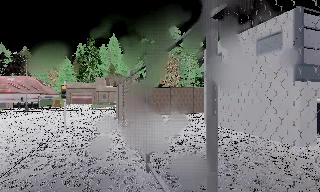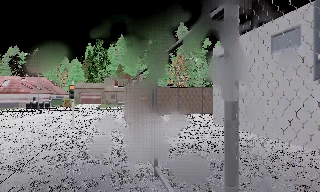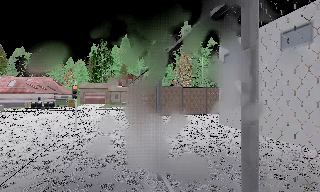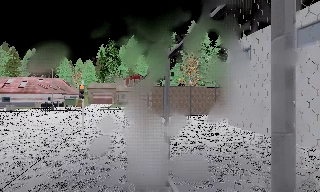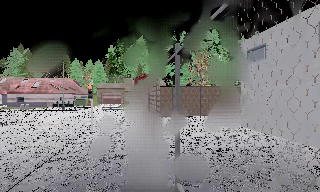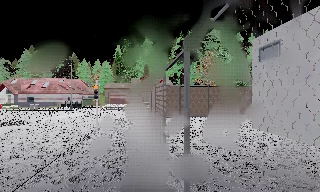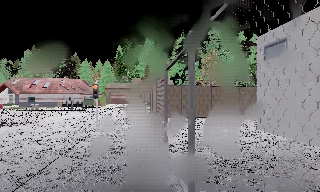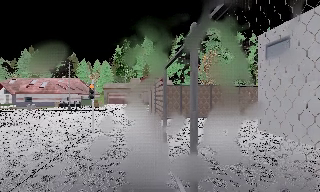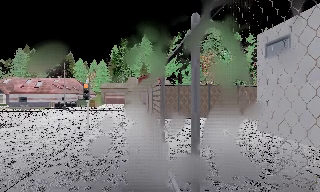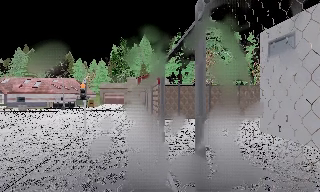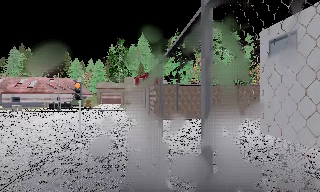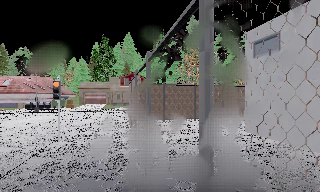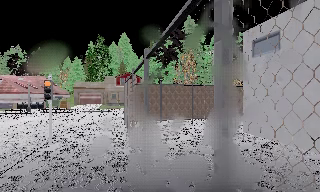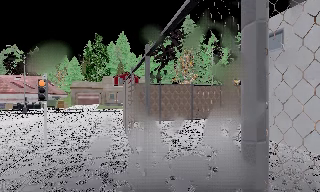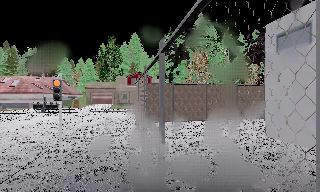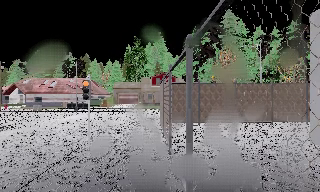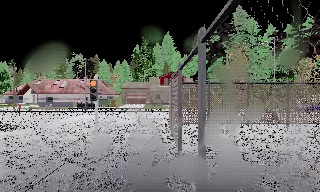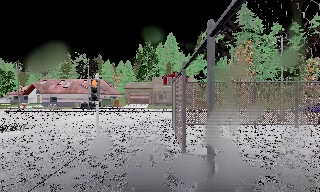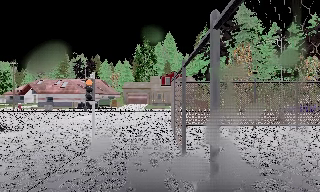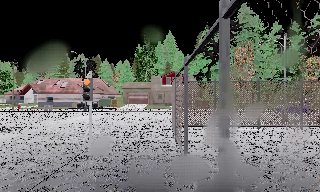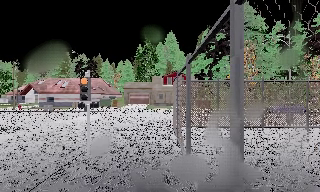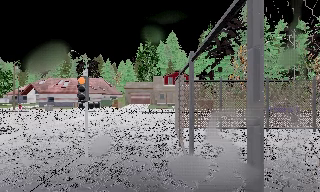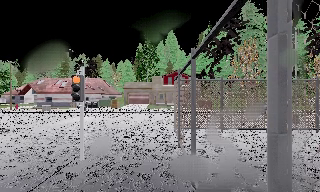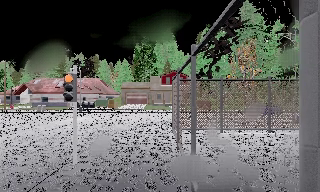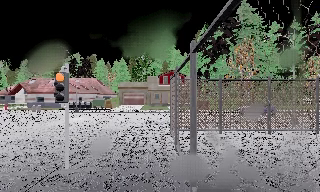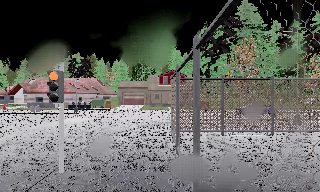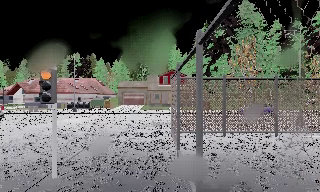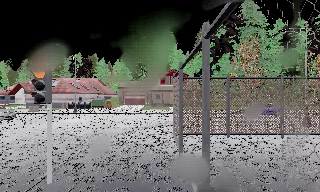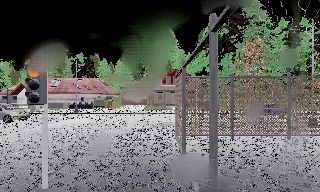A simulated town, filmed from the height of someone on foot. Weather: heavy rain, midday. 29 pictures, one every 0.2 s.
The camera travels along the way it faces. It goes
forward.
0.0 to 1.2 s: The scene slides to the right, as the camera pans about 15 degrees to its left. It travels forward, about 1.5 m, so what stands in front looms larger.
1.2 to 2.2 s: The camera travels forward, about 1.5 m, so what stands in front looms larger.
2.2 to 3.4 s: The camera pans to its left, which is counterclockwise from overhead, by about 15 degrees. It travels forward, about 1.5 m, so what stands in front looms larger.
3.4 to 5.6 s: The camera travels forward, about 3 m, so what stands in front looms larger.
The film runs forward here.
